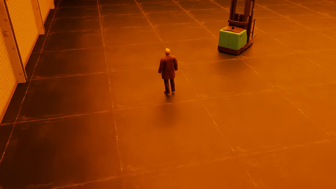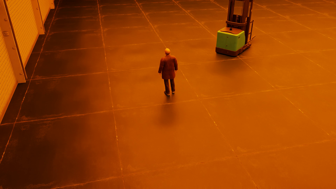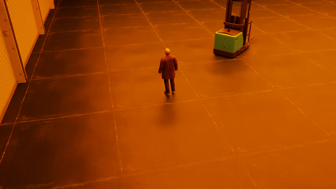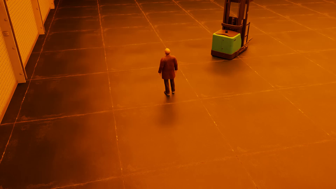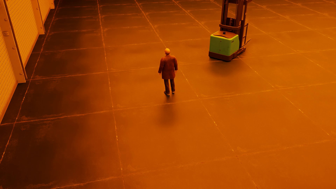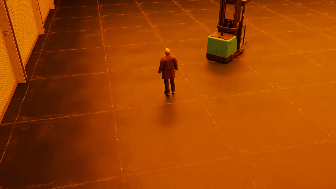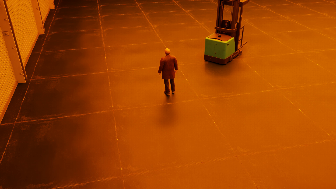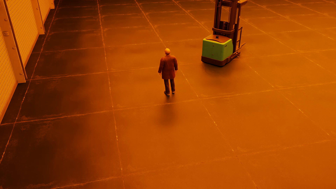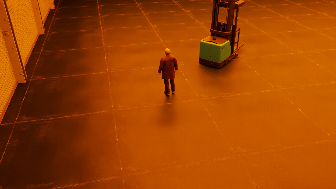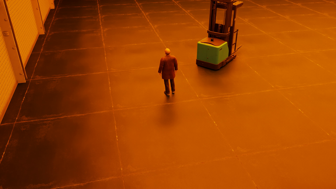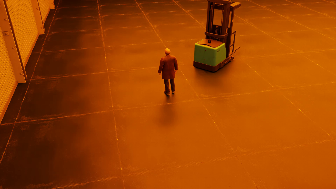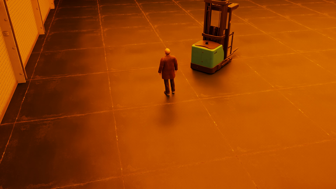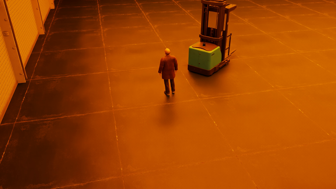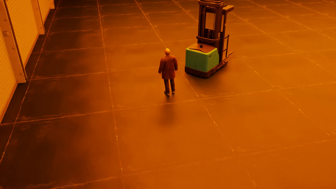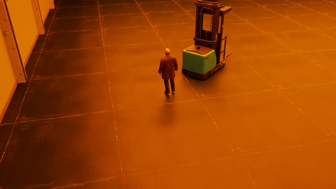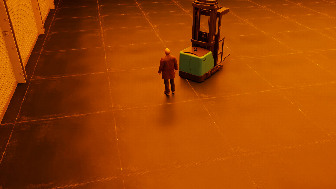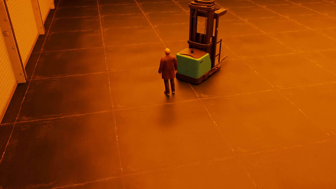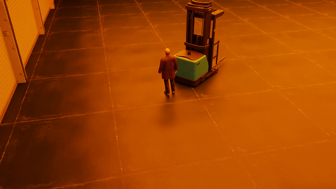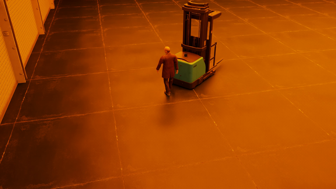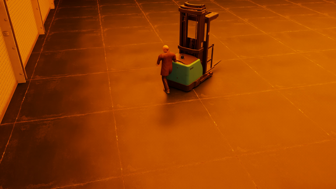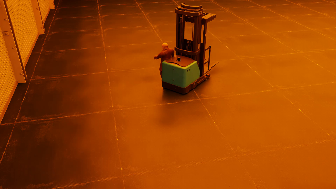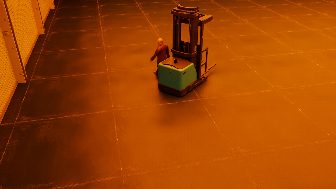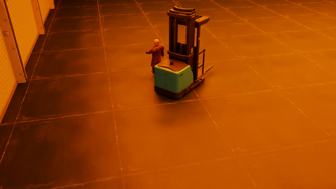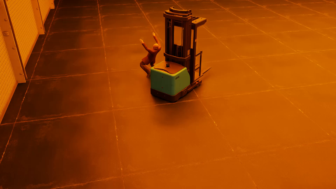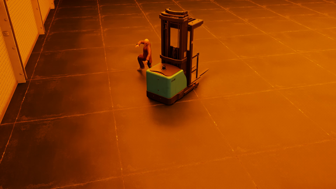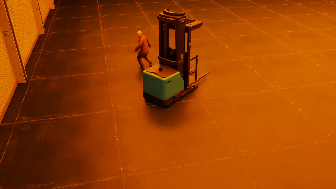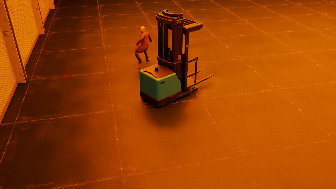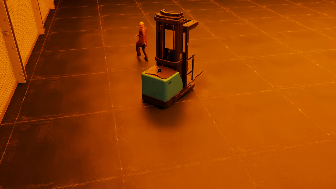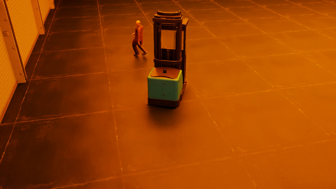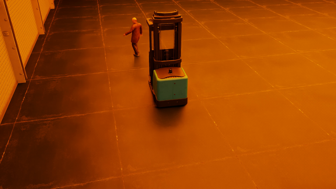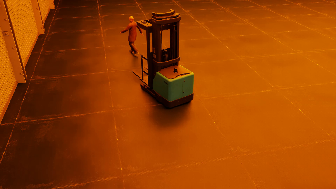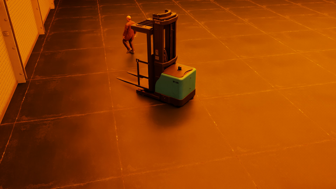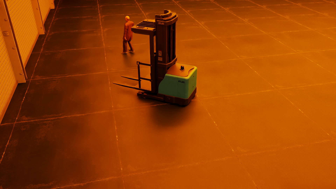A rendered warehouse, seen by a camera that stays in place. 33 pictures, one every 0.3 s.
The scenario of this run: Near miss between a forklift and a person.
